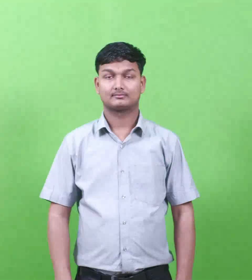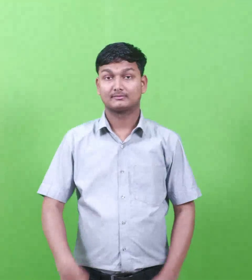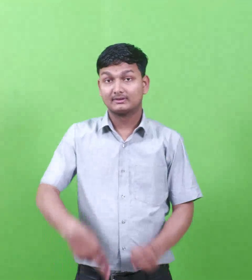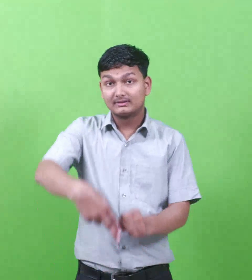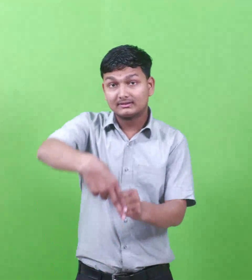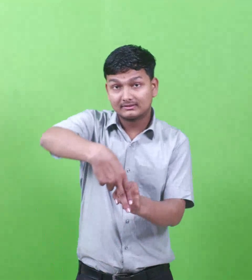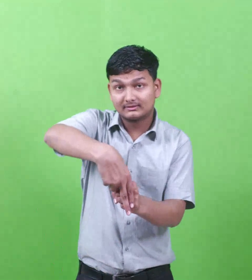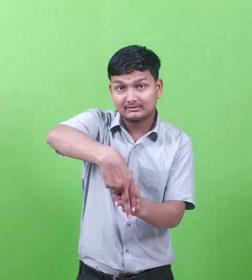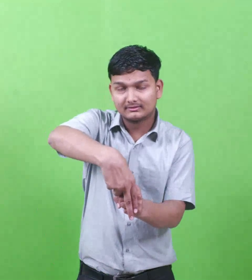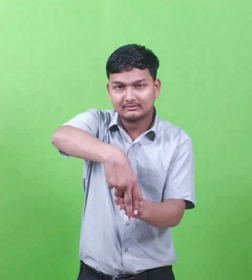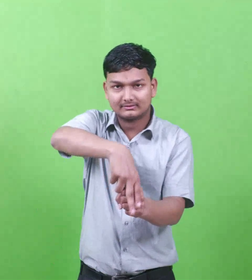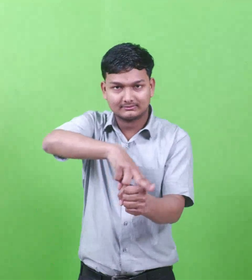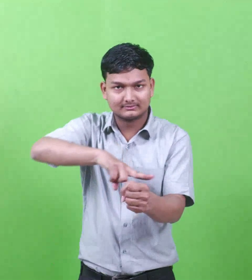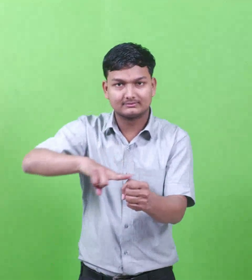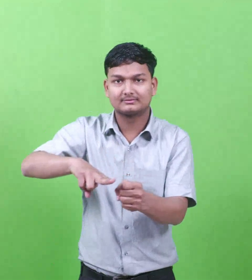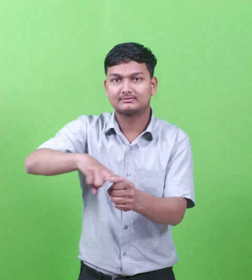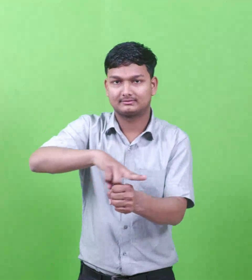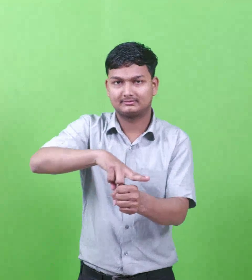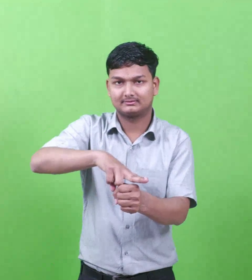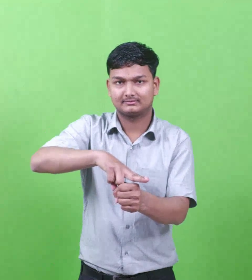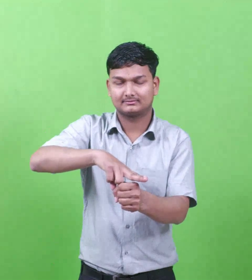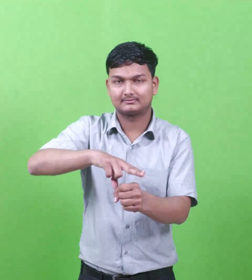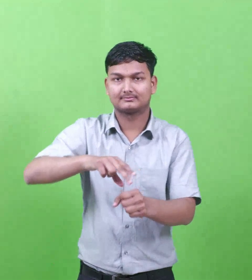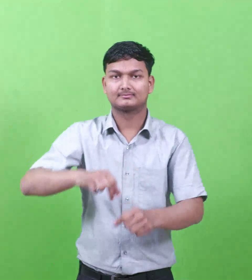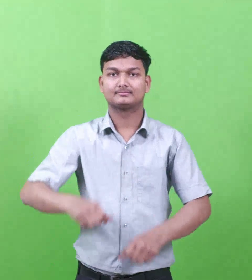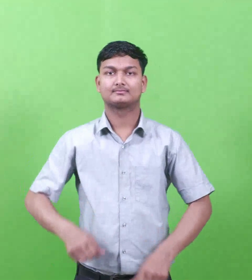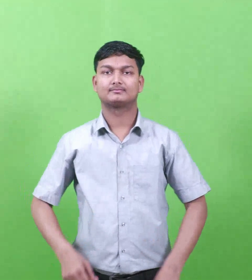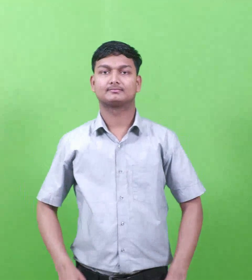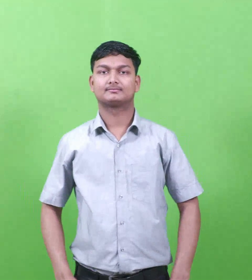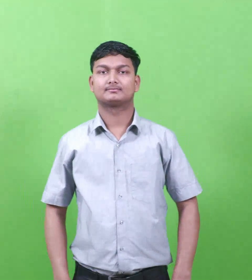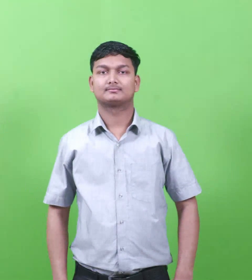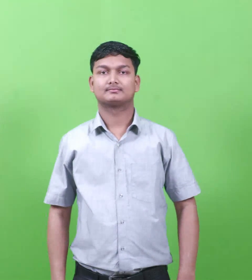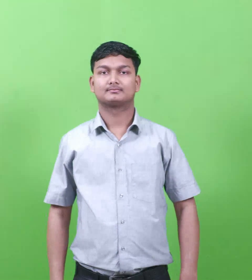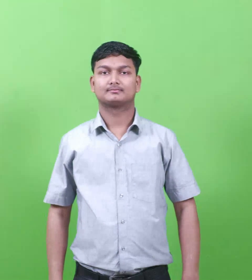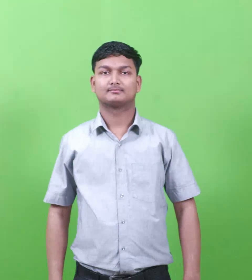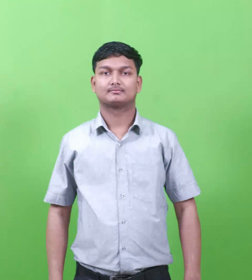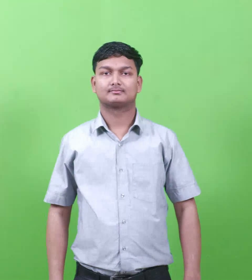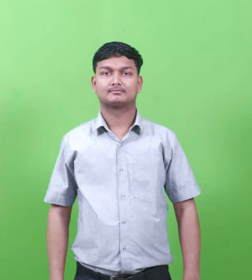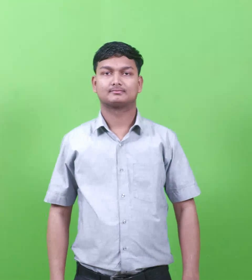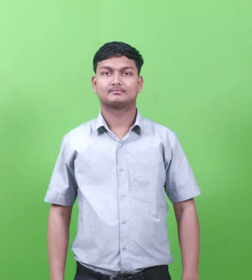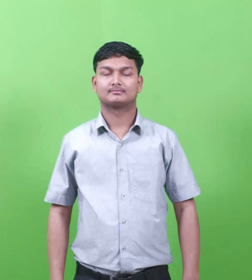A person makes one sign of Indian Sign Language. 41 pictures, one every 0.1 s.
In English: on
